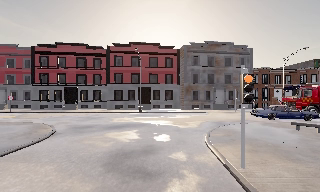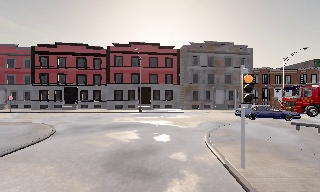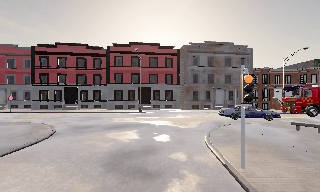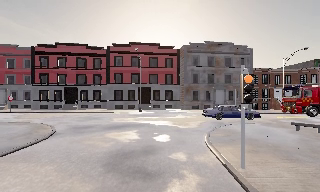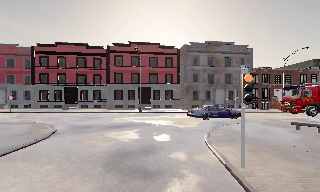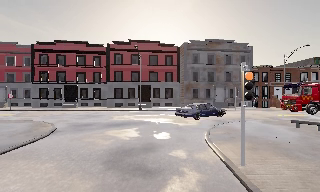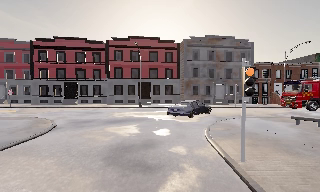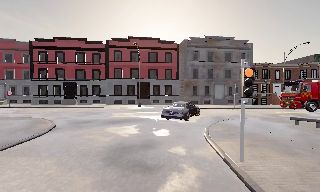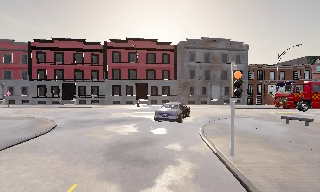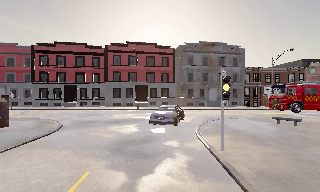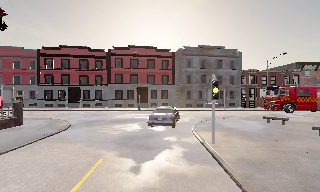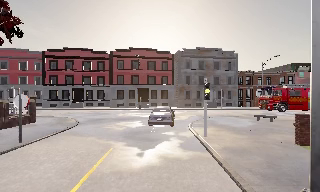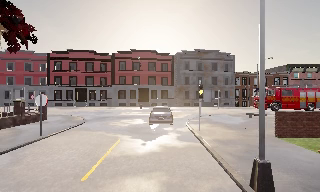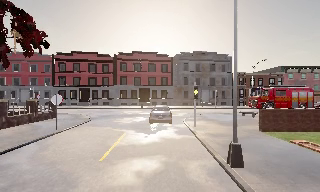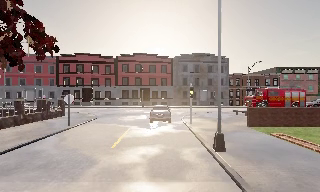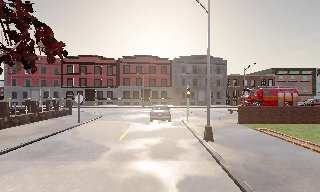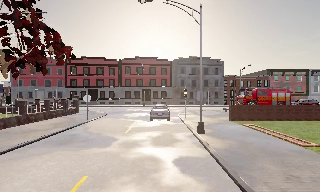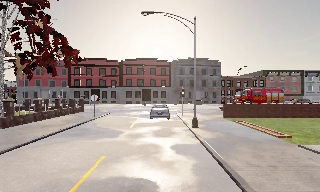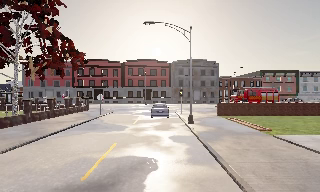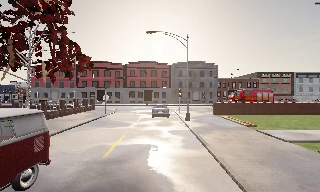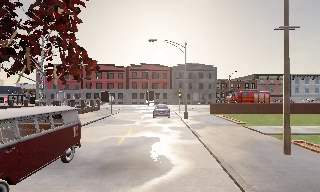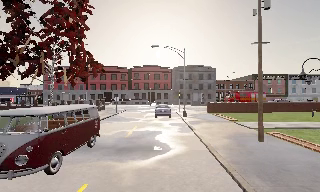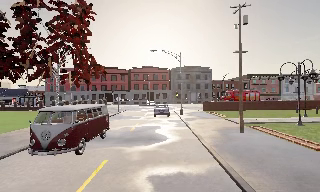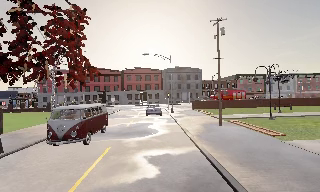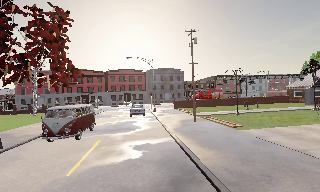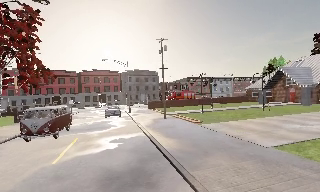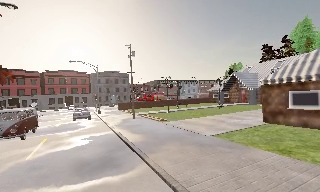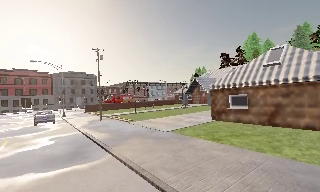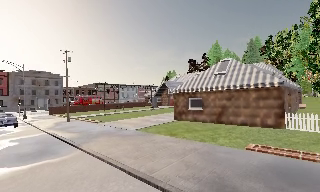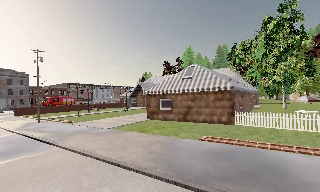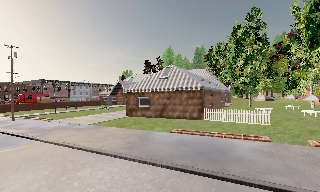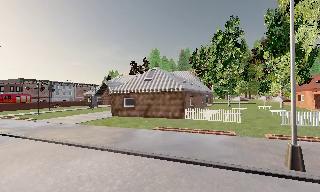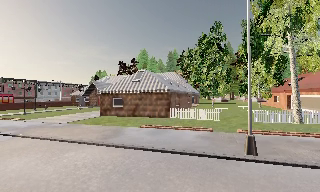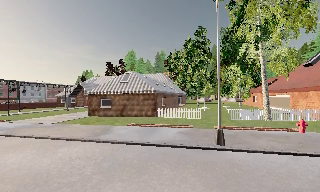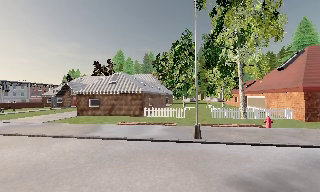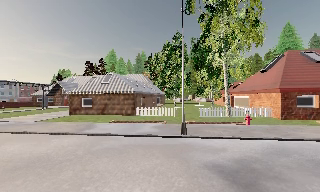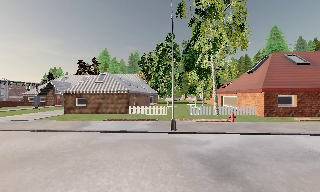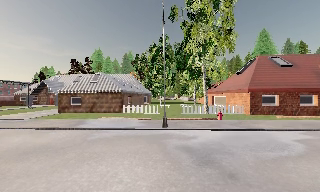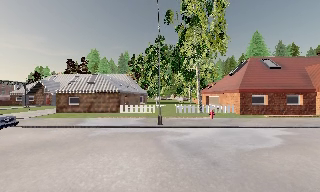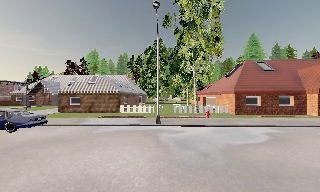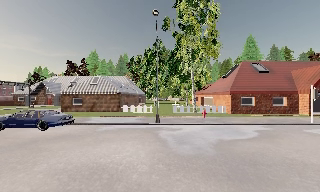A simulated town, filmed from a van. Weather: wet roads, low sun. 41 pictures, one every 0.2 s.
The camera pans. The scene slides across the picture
to the left.
The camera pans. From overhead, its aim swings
clockwise.
0.0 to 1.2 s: The camera keeps its place and its aim.
1.2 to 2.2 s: The camera travels backward, about 3.5 m, so what stands in front gets smaller. It gains speed.
2.2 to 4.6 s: The camera travels backward, about 18 m, so what stands in front gets smaller.
4.6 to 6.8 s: The camera pans to its right, which is clockwise from overhead, by about 75 degrees. It travels backward, about 14 m.
6.8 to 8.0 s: The camera travels backward, about 5 m, so what stands in front gets smaller.
The film runs backward here.
